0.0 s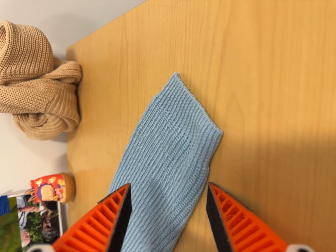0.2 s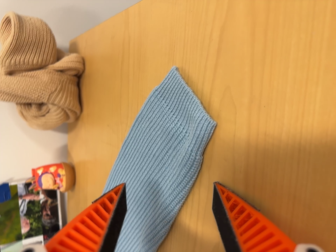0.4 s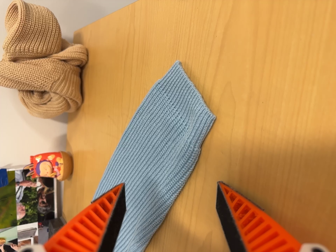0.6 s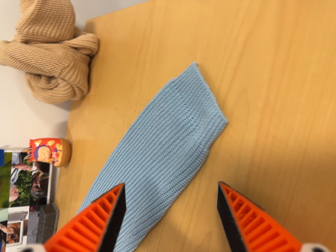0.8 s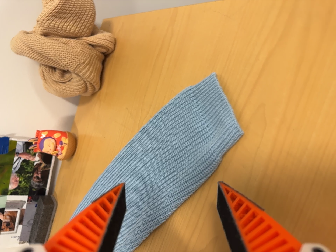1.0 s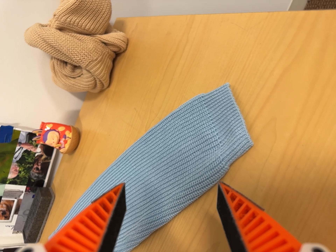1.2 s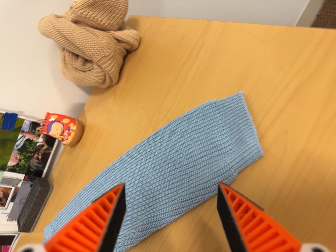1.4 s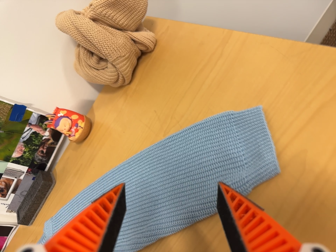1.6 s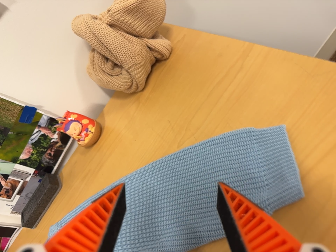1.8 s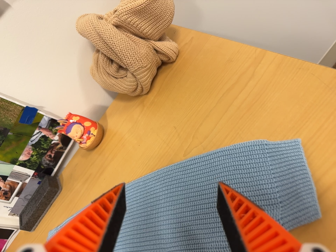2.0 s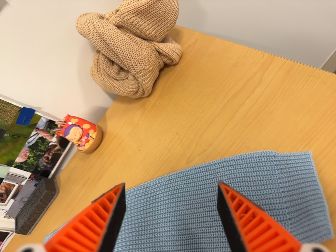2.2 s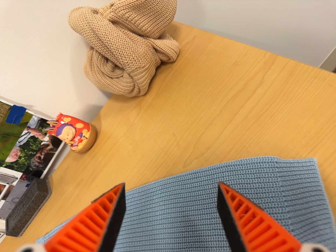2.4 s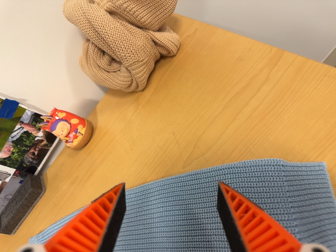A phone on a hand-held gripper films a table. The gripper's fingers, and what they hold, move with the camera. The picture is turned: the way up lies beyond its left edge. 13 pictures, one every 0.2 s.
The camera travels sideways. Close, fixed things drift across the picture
to the right.
The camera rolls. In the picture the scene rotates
clockwise.
0.0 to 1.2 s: The camera travels to its left and backward, about 8 cm. It rolls about its line of sight by about 25 degrees, and the scene rotates clockwise.
1.2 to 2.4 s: The camera travels forward, toward the top of its view and to its left, about 12 cm, so what stands in front looms larger. It rolls about its line of sight by about 10 degrees, and the scene rotates clockwise.
The film runs backward here.
